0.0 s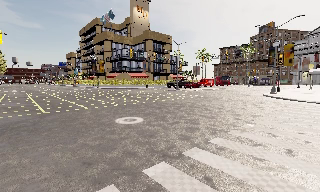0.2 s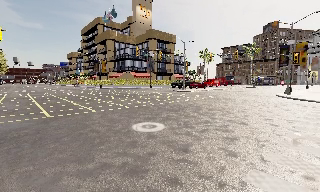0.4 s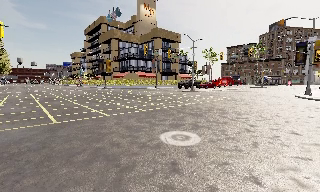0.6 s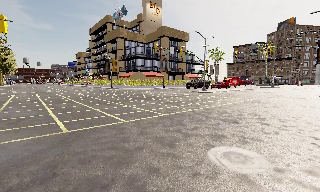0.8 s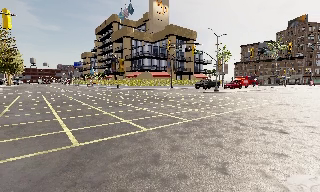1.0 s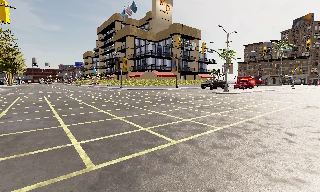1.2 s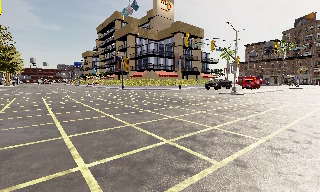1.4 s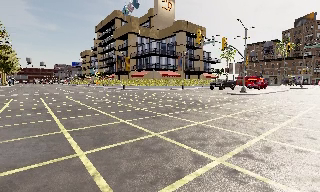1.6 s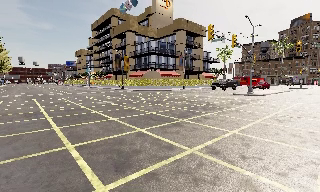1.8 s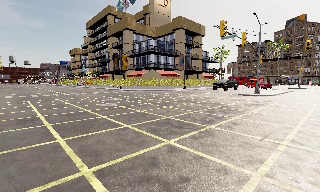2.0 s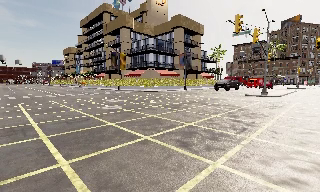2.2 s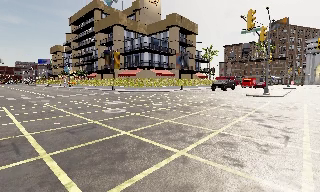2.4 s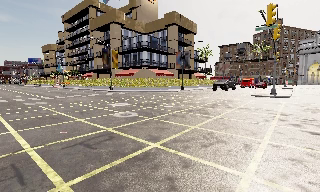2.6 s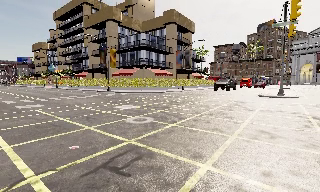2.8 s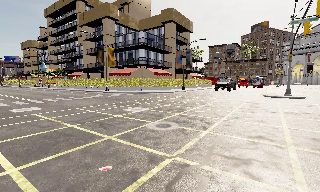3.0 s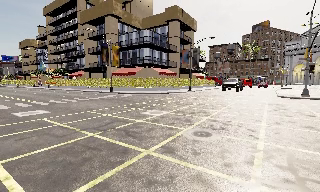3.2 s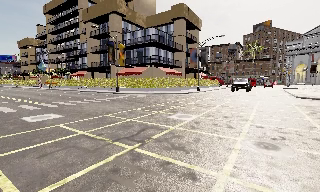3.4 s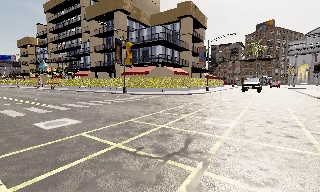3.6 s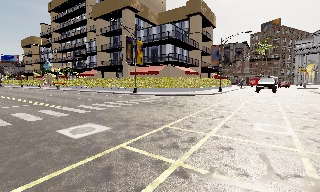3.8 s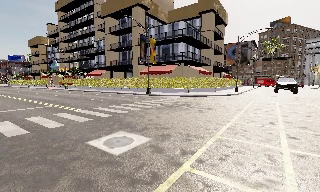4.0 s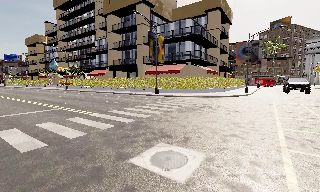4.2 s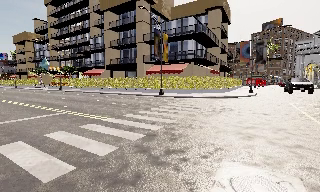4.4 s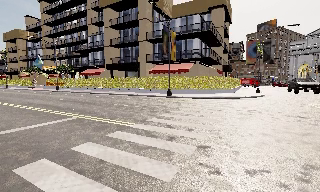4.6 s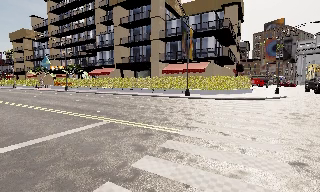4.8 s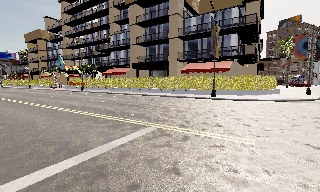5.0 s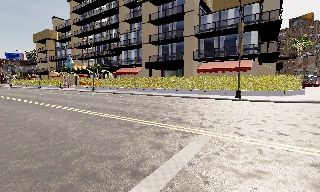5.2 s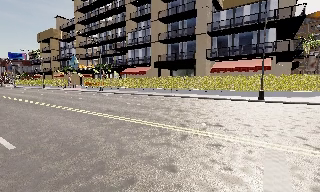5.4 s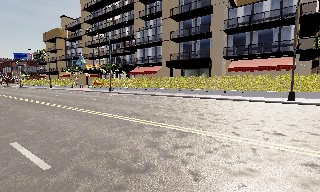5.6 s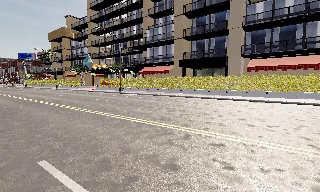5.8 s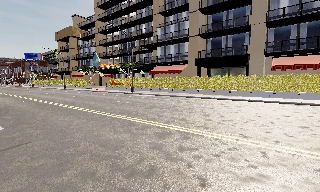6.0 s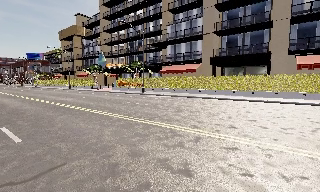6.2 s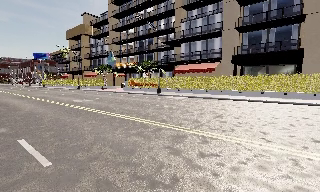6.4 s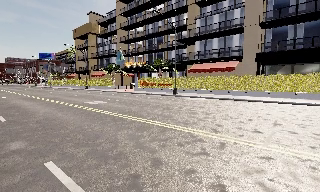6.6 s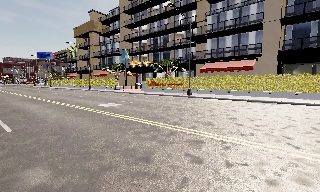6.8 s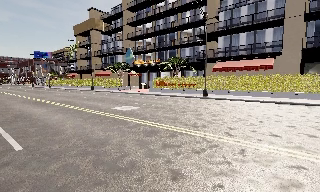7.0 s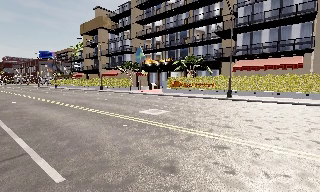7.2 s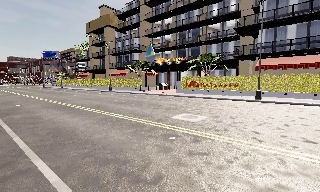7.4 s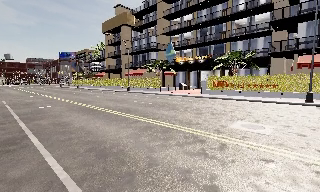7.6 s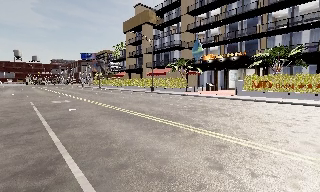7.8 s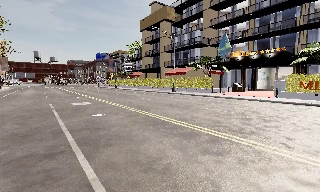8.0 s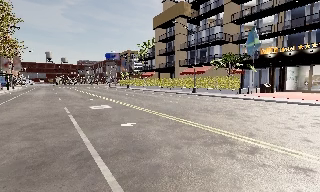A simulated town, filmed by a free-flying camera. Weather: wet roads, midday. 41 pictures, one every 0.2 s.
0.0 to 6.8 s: The camera travels to its left and forward, about 55 m, so close, fixed things drift to the right.
6.8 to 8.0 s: The scene slides to the right, as the camera pans about 15 degrees to its left. It travels forward and to its left, about 12 m, so what stands in front looms larger.
The film runs backward here.
